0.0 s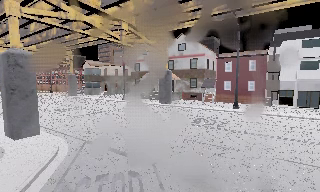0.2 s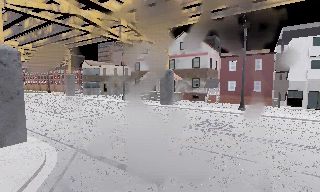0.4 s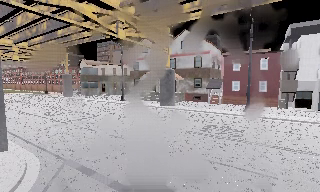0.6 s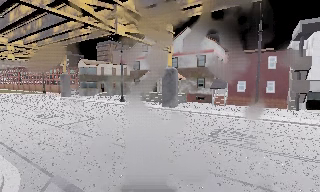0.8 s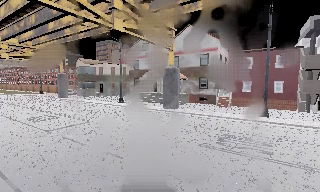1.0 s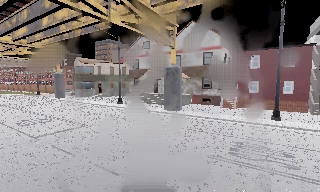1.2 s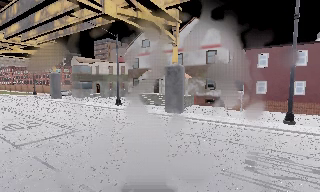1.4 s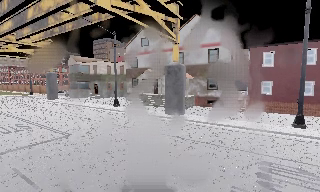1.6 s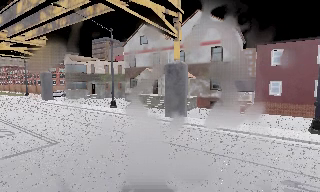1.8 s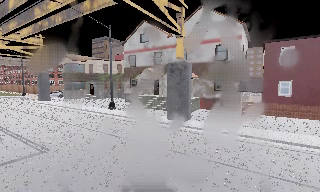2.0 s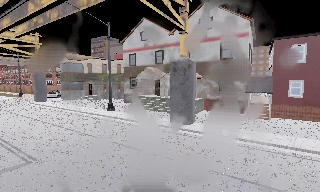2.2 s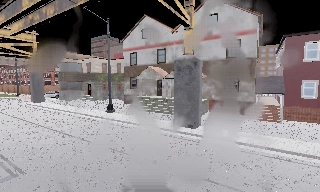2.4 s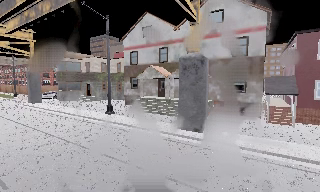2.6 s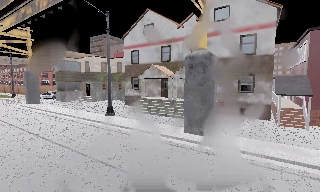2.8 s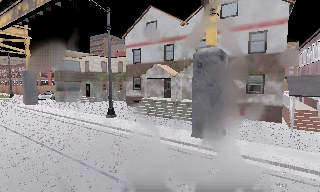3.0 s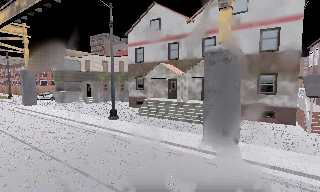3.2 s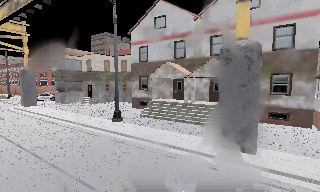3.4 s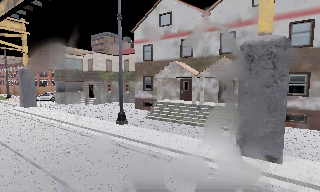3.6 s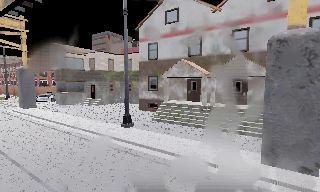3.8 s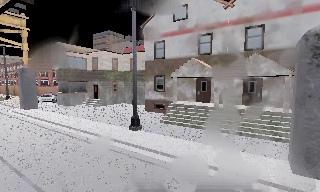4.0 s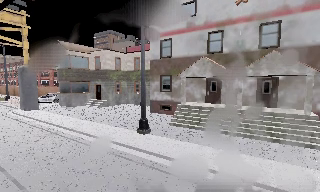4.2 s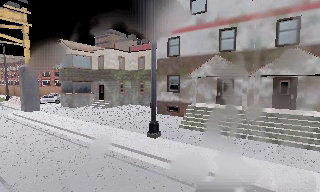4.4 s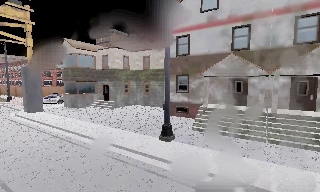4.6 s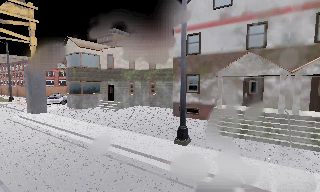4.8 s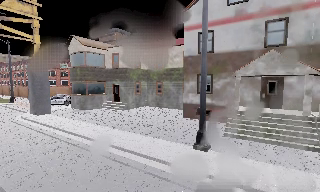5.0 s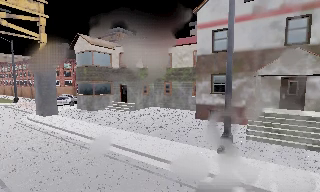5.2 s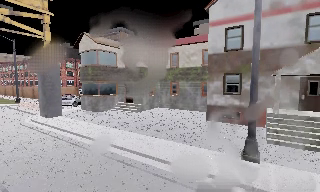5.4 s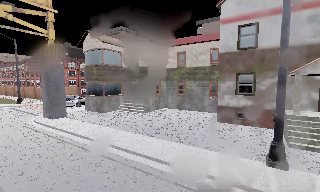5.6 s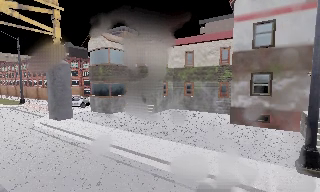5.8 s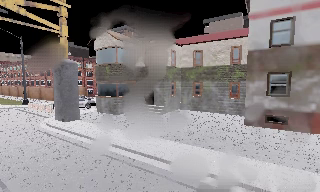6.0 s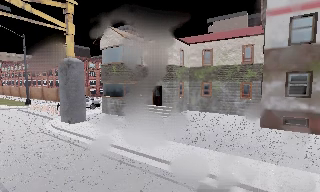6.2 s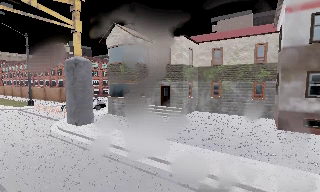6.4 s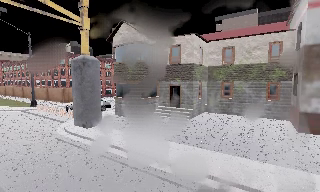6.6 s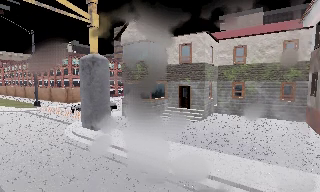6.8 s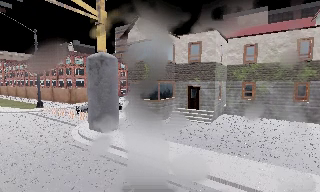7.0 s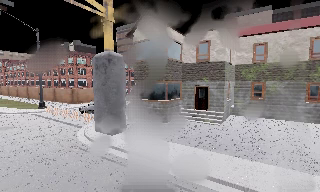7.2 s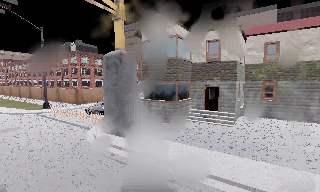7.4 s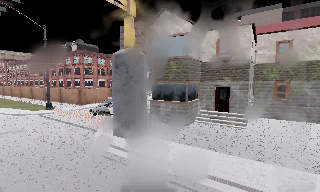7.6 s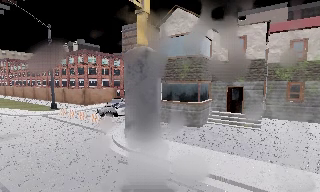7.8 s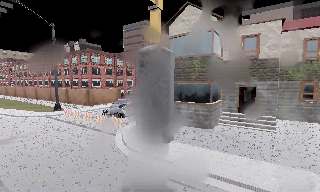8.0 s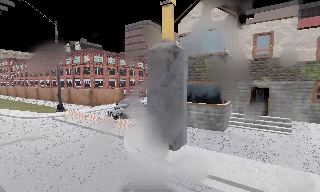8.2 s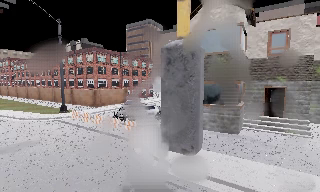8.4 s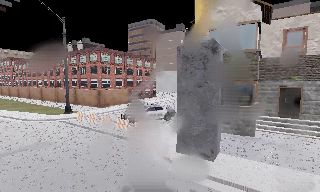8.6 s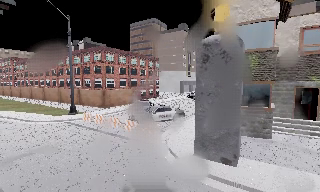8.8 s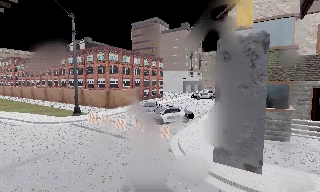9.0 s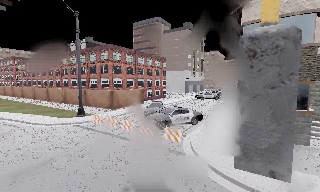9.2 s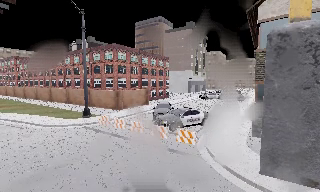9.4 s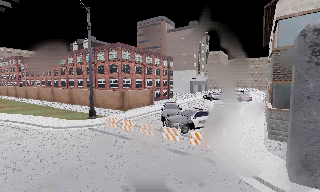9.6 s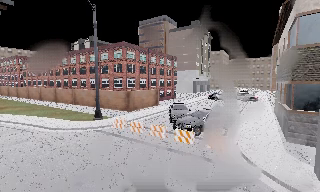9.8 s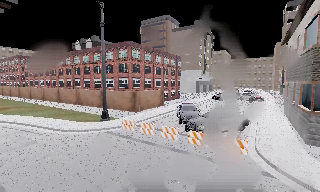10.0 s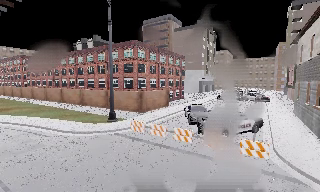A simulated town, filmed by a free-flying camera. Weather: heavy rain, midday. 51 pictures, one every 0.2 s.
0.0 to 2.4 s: The camera travels forward, about 14 m, so what stands in front looms larger.
2.4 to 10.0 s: The camera travels to its left and forward, about 35 m, so close, fixed things drift to the right.
The film runs forward here.
